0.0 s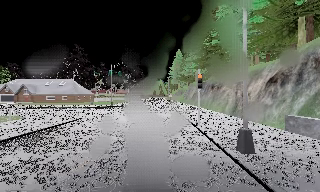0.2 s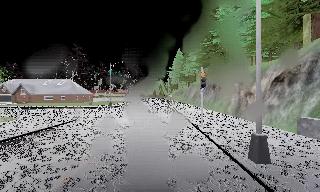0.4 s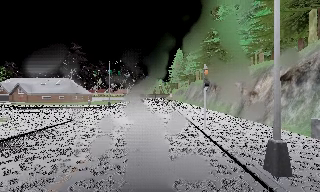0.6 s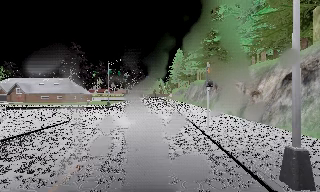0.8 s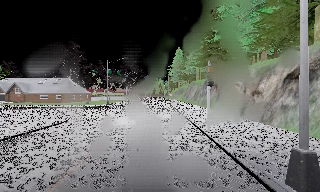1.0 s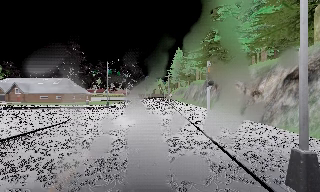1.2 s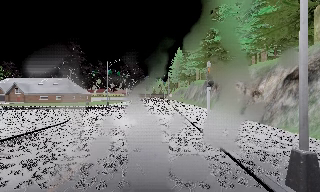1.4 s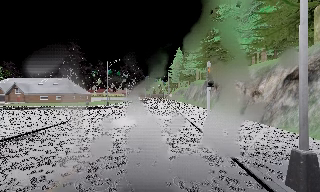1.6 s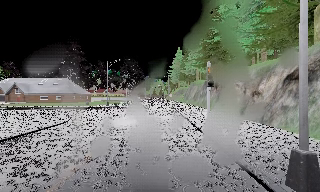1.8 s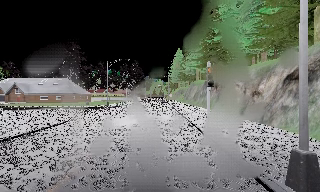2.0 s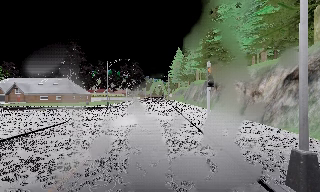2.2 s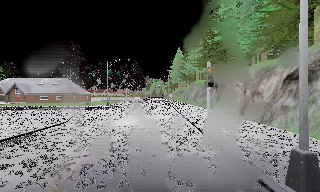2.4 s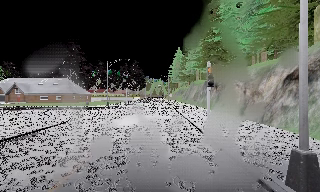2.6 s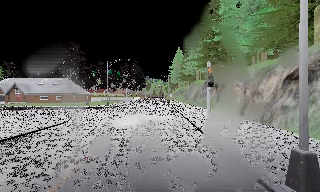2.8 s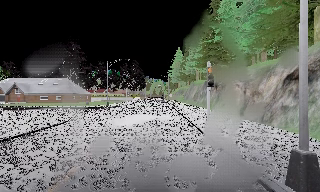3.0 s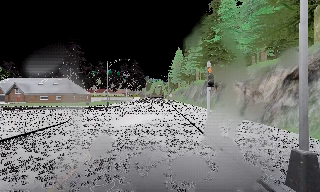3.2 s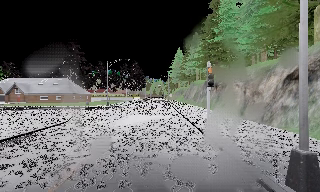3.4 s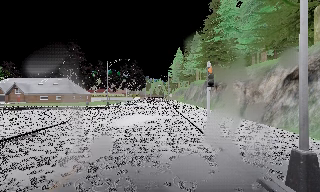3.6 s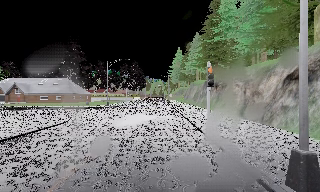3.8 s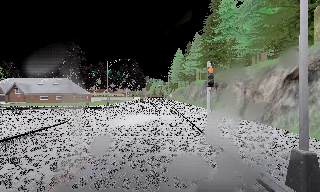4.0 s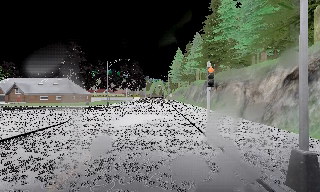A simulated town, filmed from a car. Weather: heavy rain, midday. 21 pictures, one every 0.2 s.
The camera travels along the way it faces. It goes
forward.
0.0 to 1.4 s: The camera travels forward, about 2 m, so what stands in front looms larger. It loses speed.
1.4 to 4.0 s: The camera keeps its place and its aim.
The film runs forward here.
